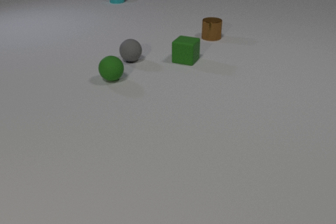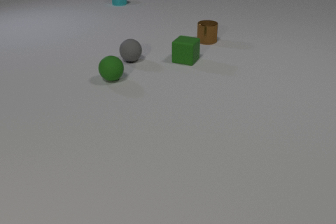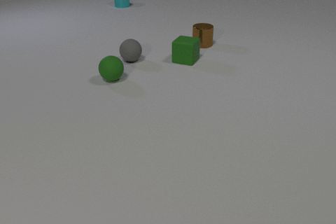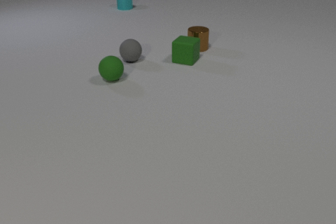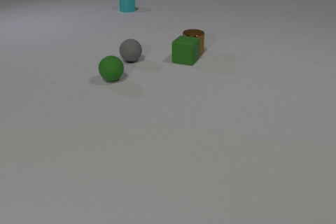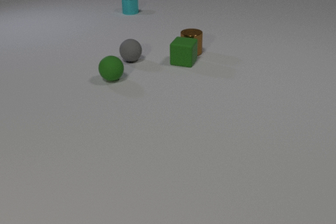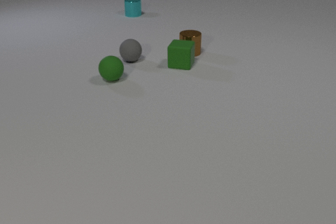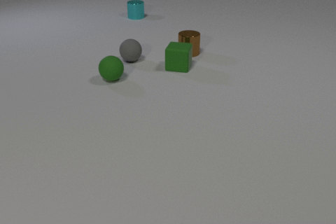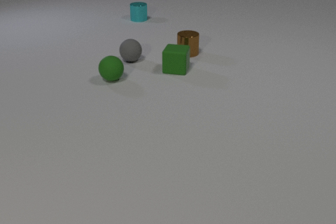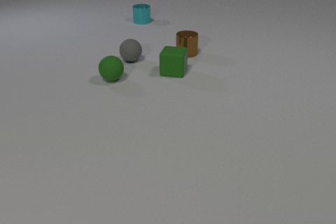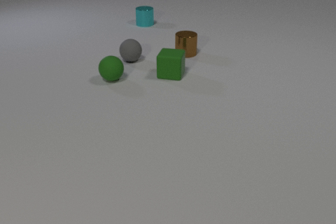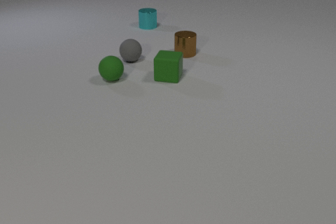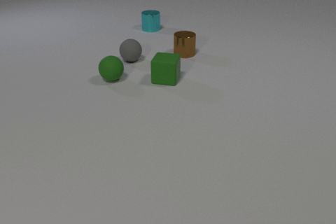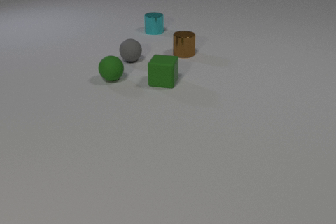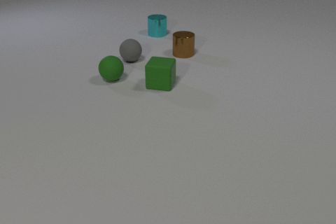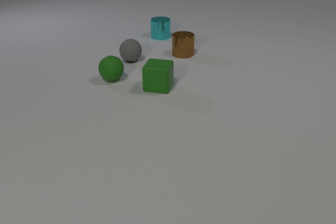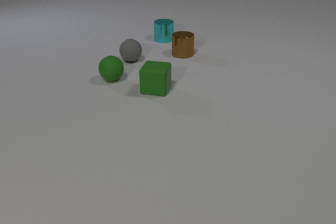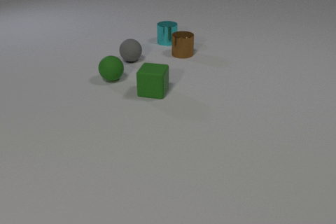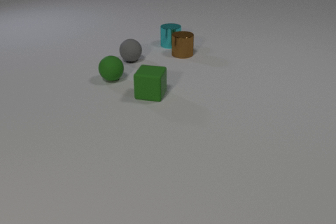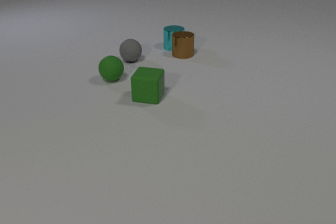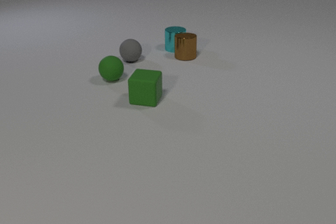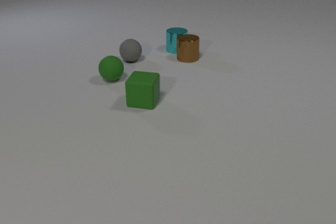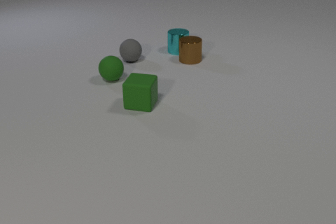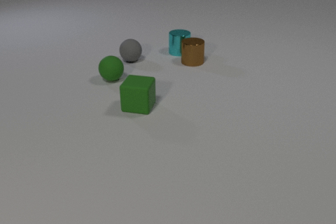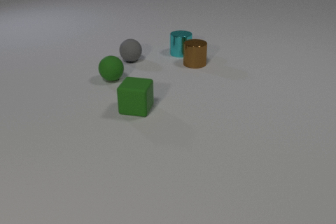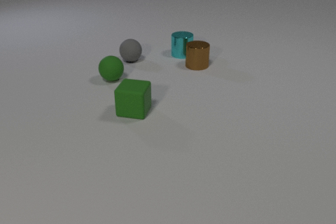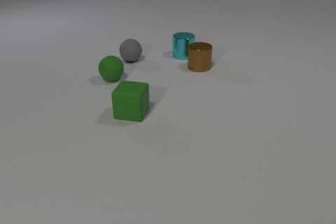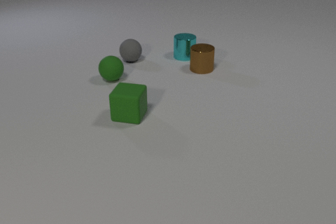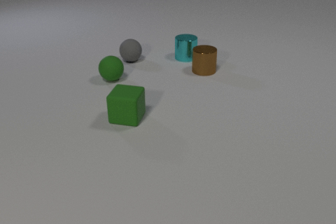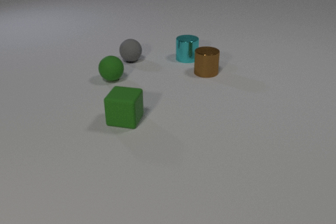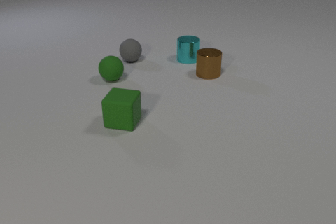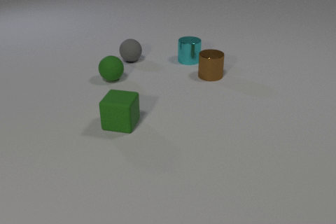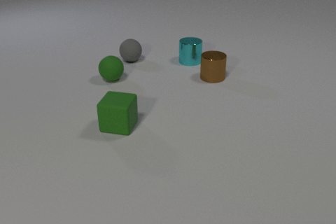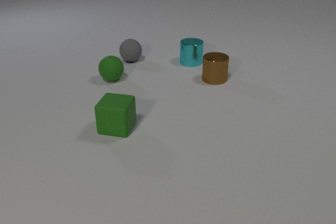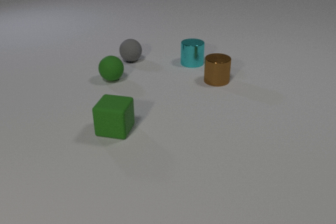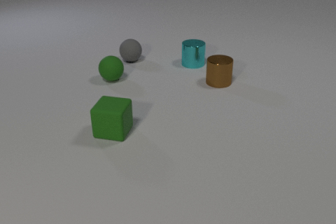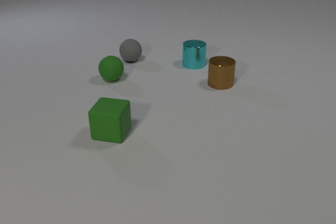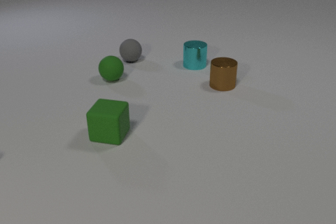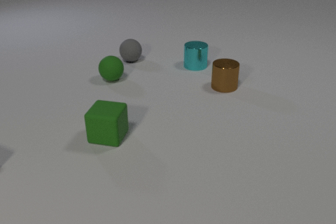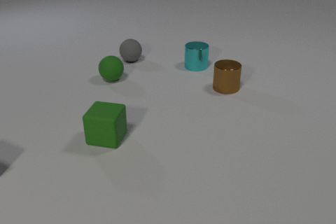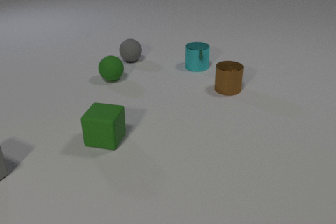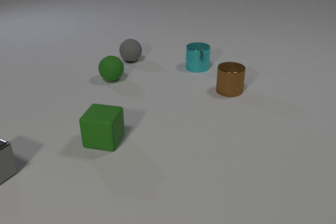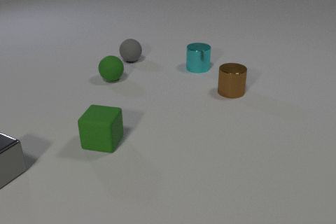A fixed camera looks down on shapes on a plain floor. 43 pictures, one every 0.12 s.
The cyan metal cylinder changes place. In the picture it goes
toward the camera.
The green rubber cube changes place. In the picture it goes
toward the camera.
0.00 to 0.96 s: The brown metal cylinder slides toward the camera and to the left. The green rubber cube slides toward the camera. The cyan metal cylinder slides toward the camera. The brown metal cylinder and the green rubber cube collide.
0.96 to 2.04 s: The brown metal cylinder slides to the left. The green rubber cube slides toward the camera and to the left. The cyan metal cylinder slides toward the camera.
2.04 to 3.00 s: The brown metal cylinder slides toward the camera and to the right. The green rubber cube slides toward the camera and to the left. The cyan metal cylinder slides toward the camera and to the right. The brown metal cylinder and the cyan metal cylinder collide.
3.00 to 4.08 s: The brown metal cylinder slides toward the camera and to the right. The green rubber cube slides toward the camera and to the left. The cyan metal cylinder slides toward the camera and to the right.
4.08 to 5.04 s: The brown metal cylinder slides toward the camera and to the right. The green rubber cube slides toward the camera and to the left. The cyan metal cylinder slides toward the camera and to the right. The gray metal cube comes in at the left edge, slides to the right.
How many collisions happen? 2.
What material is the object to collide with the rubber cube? metal.
What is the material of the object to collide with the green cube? metal.
